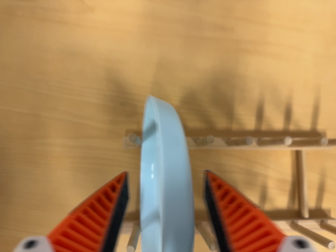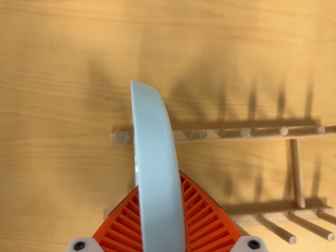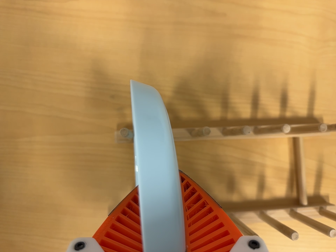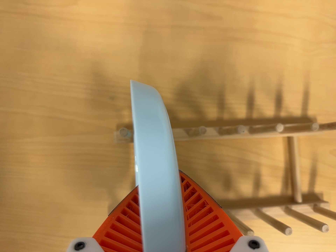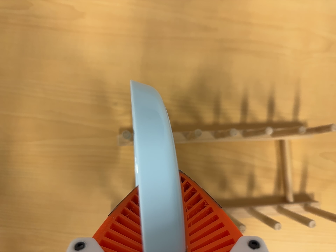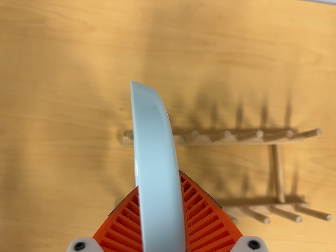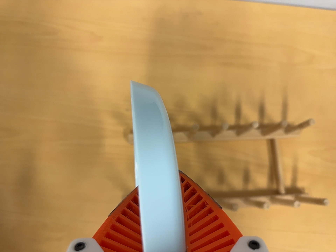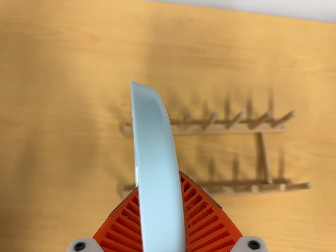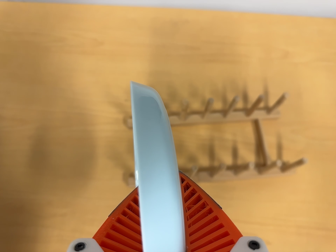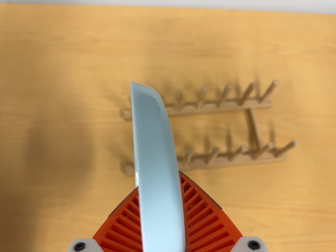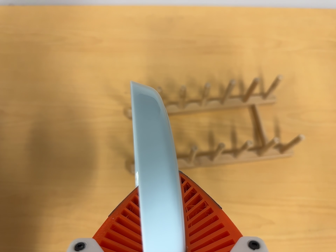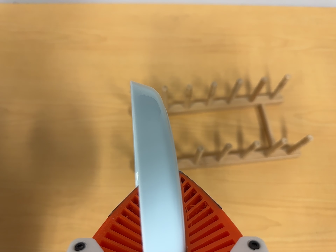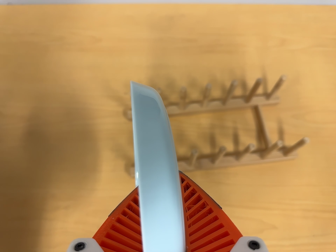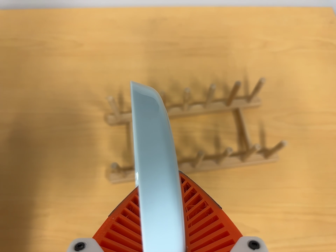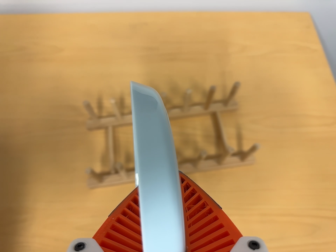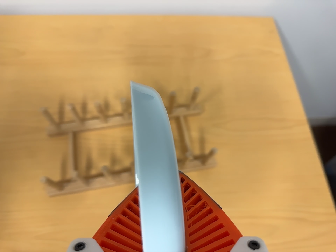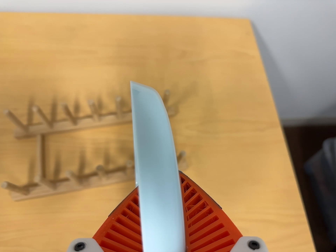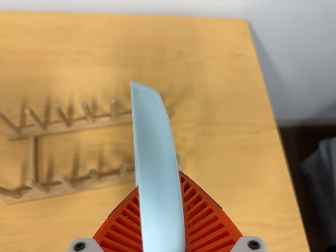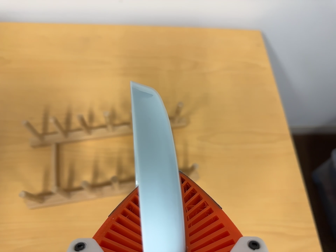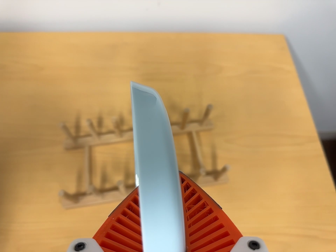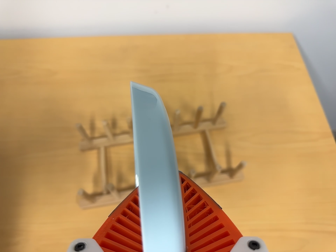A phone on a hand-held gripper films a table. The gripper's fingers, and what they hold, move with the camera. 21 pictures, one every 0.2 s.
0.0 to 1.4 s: The camera travels backward and toward the bottom of its view, about 14 cm, so what stands in front gets smaller. Its aim tips toward the top of its view by about 10 degrees.
1.4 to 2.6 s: The camera travels toward the bottom of its view and to its right, about 8 cm.
2.6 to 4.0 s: The camera shifts only a little, or ends up much as it began.
The film runs backward here.
